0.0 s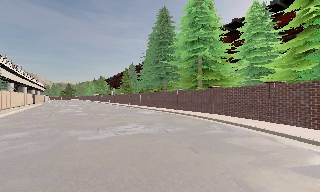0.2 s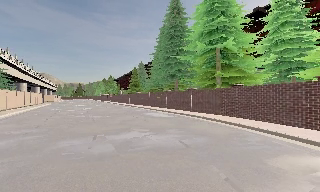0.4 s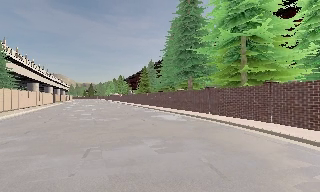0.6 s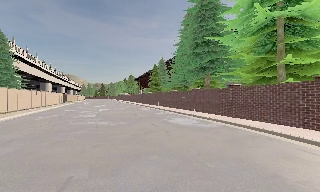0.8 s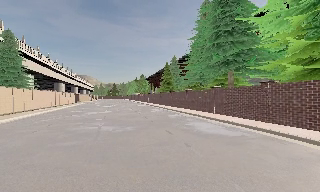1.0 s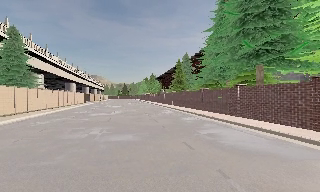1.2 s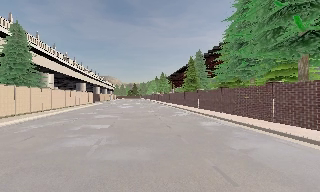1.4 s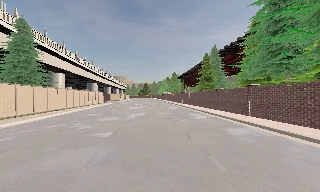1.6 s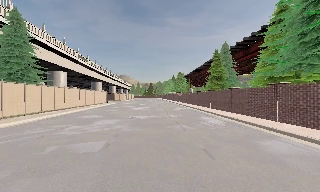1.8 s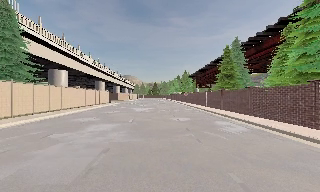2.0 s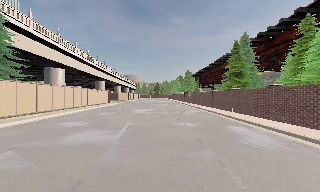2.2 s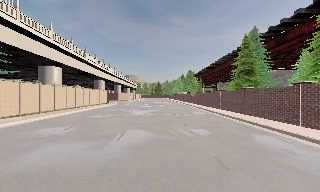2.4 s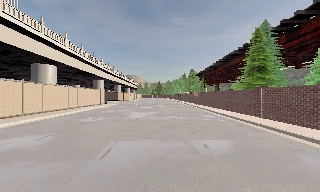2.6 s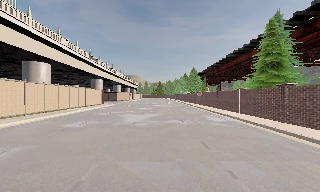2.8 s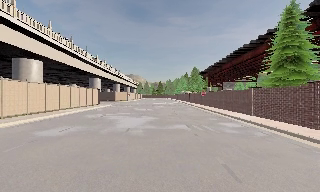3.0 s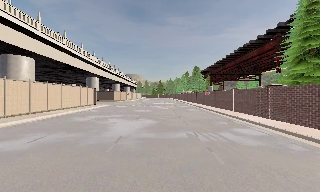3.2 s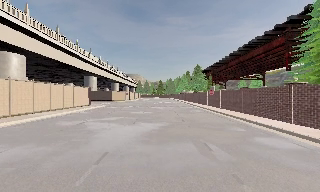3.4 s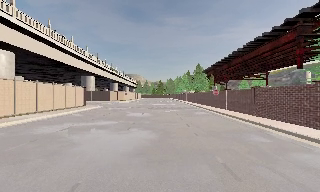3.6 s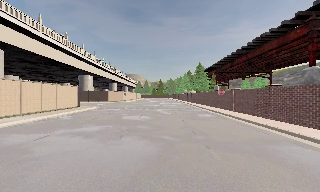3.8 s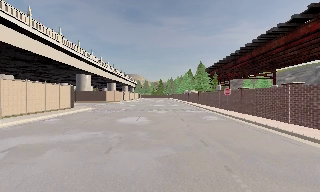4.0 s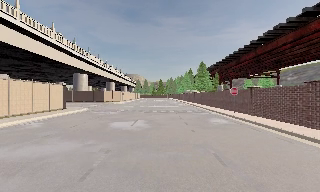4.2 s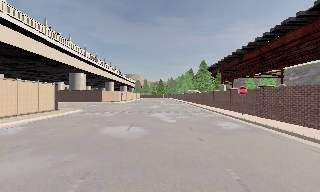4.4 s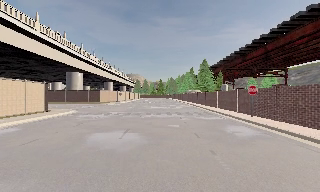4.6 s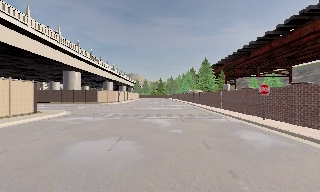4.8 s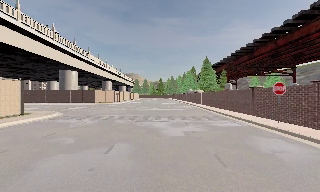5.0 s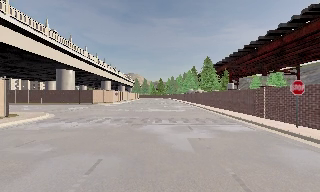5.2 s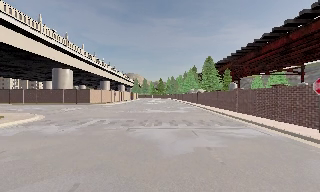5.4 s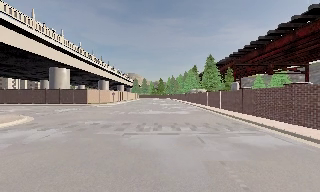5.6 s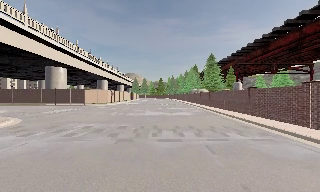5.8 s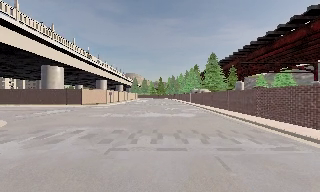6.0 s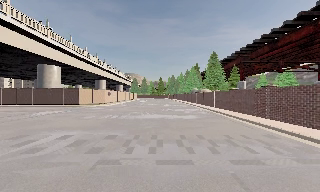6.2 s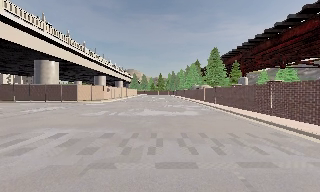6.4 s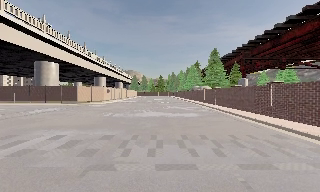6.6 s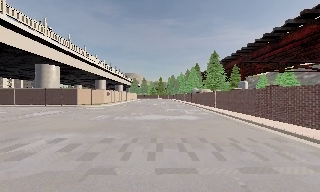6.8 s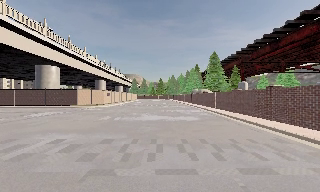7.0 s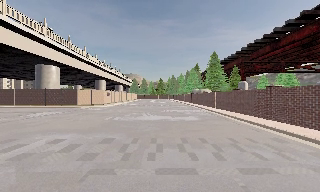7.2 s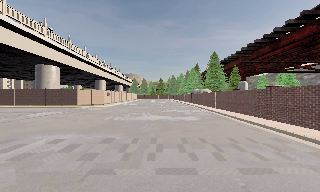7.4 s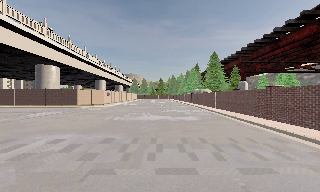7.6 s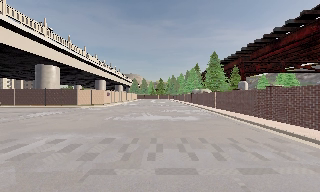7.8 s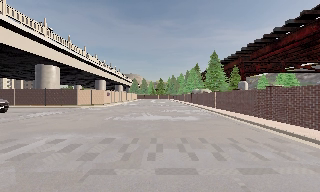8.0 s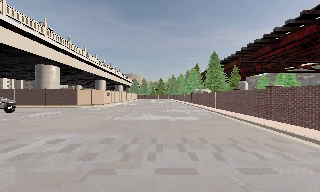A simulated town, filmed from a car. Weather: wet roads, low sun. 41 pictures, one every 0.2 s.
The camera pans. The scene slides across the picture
to the right.
The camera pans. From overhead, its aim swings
counterclockwise.
0.0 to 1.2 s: The scene slides to the right, as the camera pans about 20 degrees to its left. It travels forward, about 13 m, so what stands in front looms larger.
1.2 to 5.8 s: The camera travels forward, about 40 m, so what stands in front looms larger. It loses speed.
5.8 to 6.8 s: The camera travels forward, about 1.5 m, so what stands in front looms larger. It loses speed.
6.8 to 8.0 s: The camera keeps its place and its aim.
The film runs forward here.
